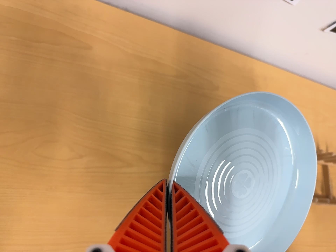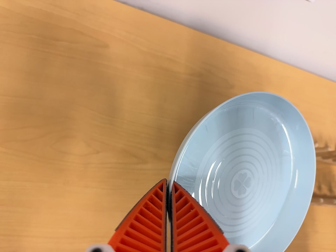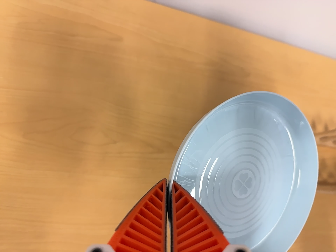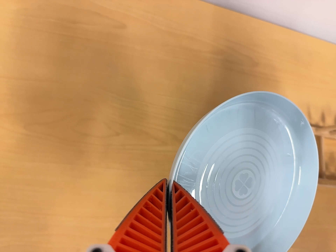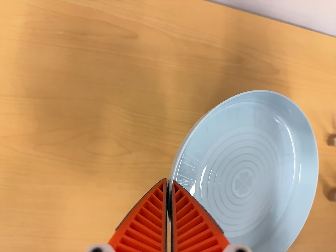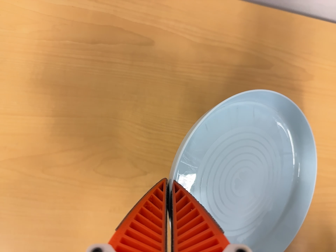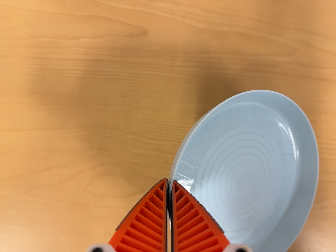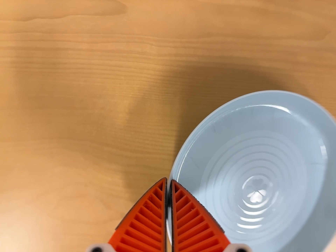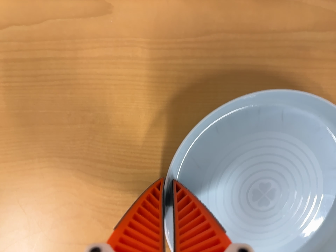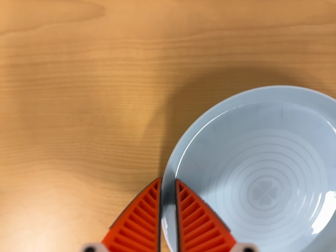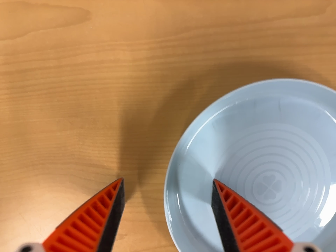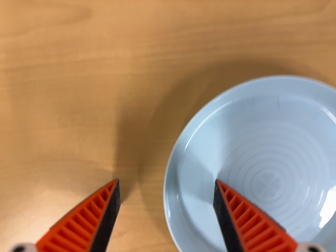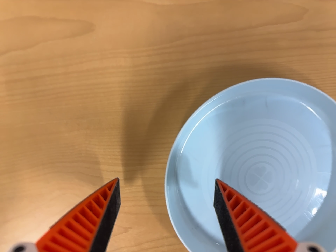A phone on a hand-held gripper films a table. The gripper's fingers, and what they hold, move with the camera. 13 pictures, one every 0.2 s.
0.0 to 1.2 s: The camera pans to its left by about 20 degrees. It travels forward and toward the top of its view, about 16 cm, so what stands in front looms larger. Its aim tips toward the bottom of its view by about 15 degrees.
1.2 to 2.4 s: The camera travels forward, toward the top of its view and to its right, about 10 cm, so what stands in front looms larger. It rolls about its line of sight by about 10 degrees, and the scene rotates counterclockwise.
The film runs backward here.
